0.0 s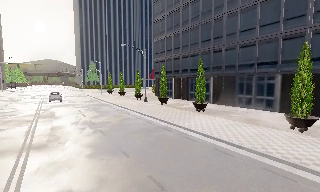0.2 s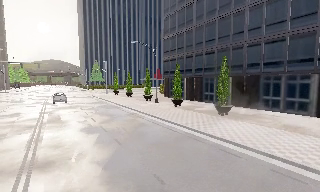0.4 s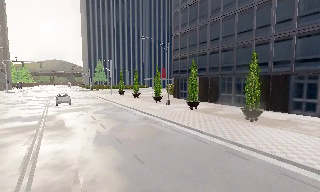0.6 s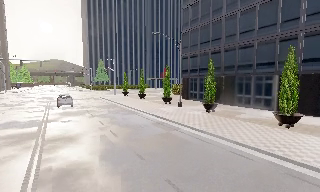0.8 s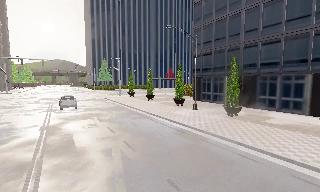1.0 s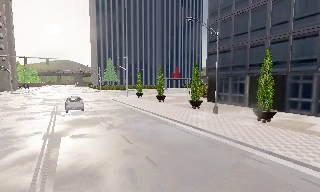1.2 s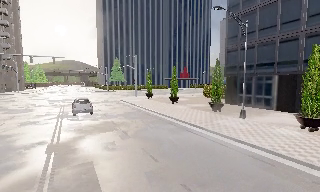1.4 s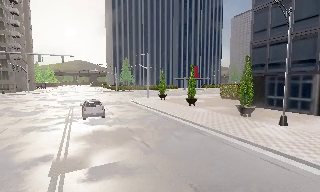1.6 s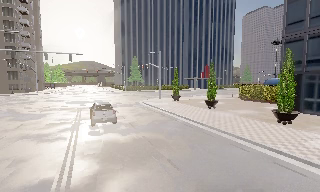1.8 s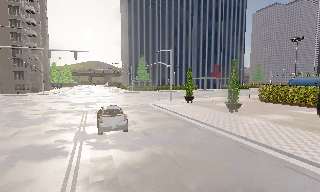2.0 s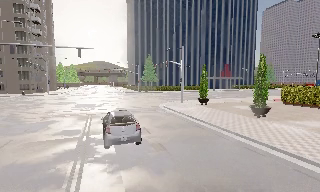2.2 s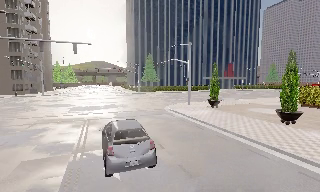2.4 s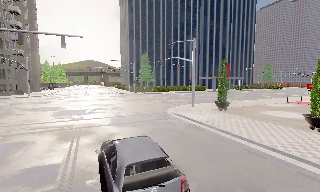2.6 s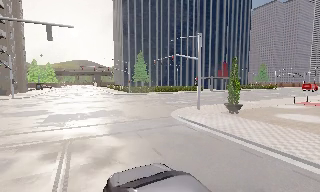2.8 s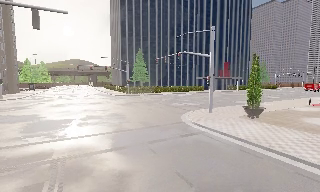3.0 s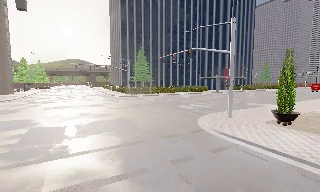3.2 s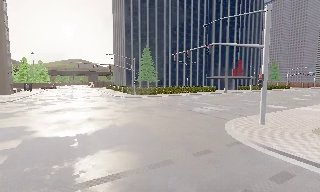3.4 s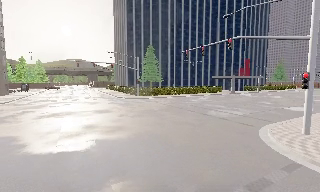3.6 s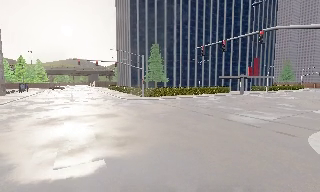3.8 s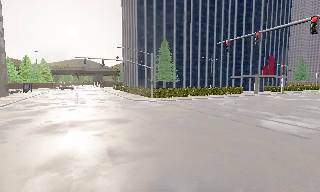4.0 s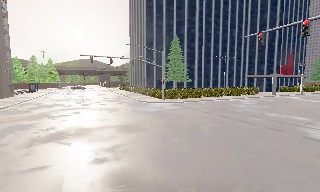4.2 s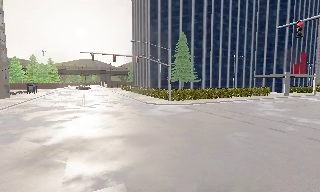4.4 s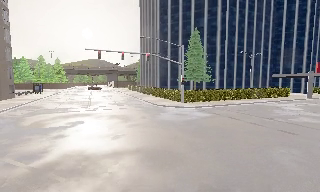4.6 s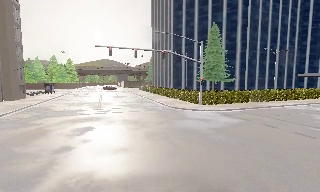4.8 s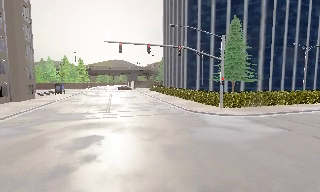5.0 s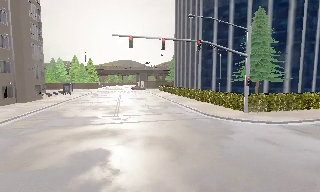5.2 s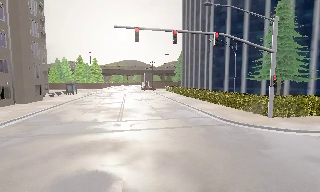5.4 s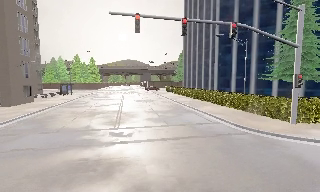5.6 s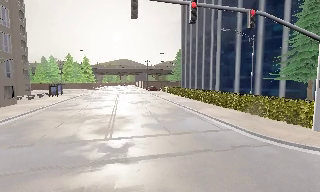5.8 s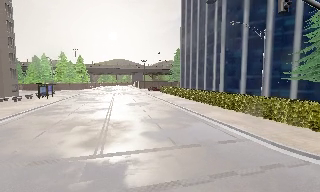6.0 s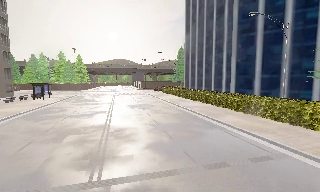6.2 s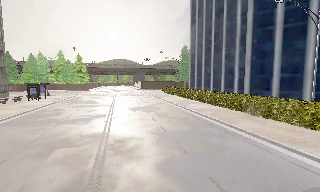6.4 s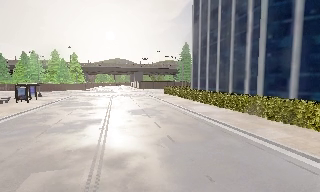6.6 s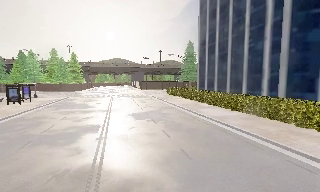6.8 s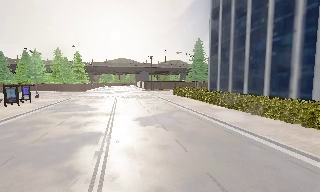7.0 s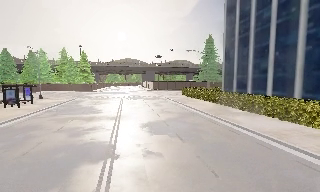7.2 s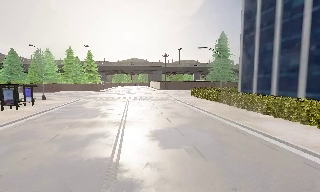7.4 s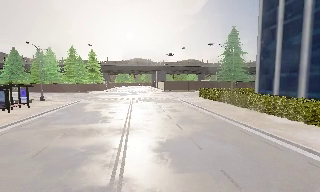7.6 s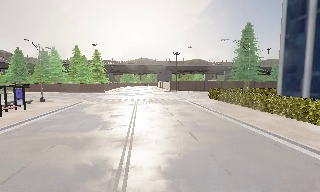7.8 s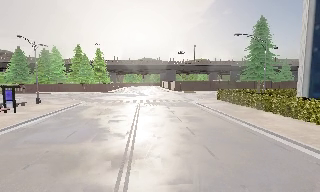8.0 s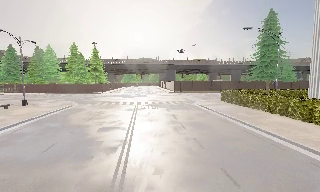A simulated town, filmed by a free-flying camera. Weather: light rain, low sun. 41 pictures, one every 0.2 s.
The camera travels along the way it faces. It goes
forward.
0.0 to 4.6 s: The scene slides to the right, as the camera pans about 15 degrees to its left. It travels forward and to its left, about 50 m, so what stands in front looms larger.
4.6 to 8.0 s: The scene slides to the right, as the camera pans about 15 degrees to its left. It travels forward, about 35 m, so what stands in front looms larger.
The film runs forward here.
